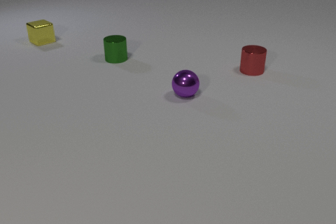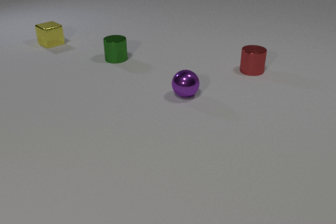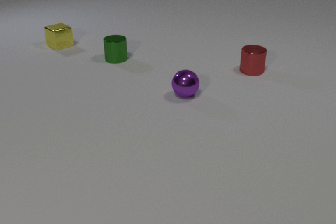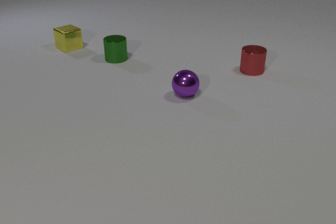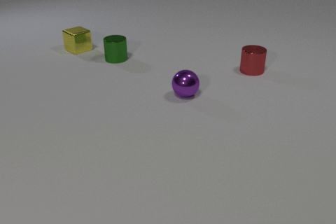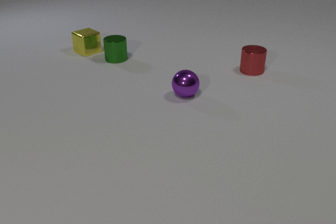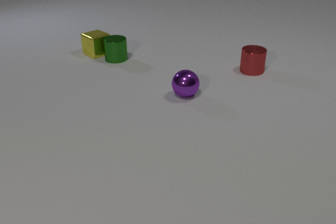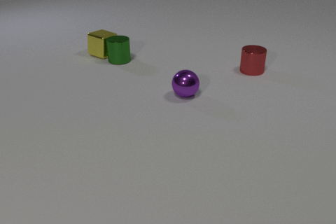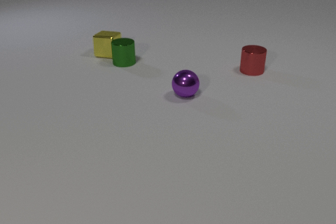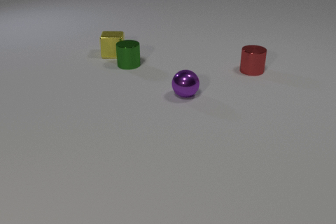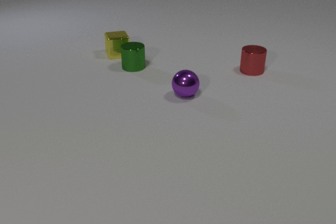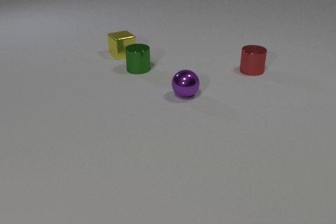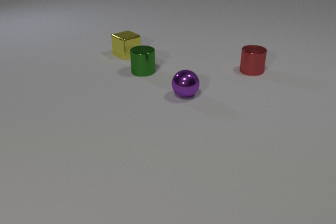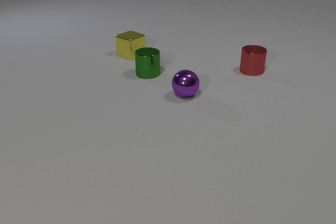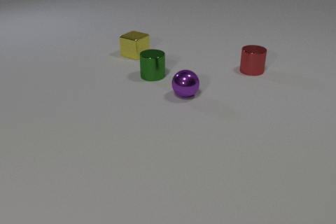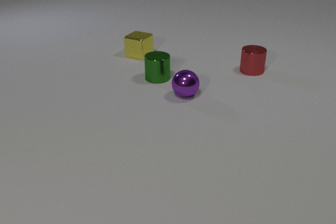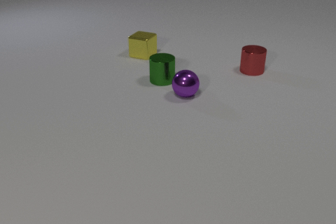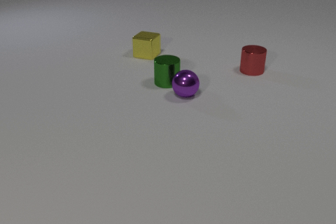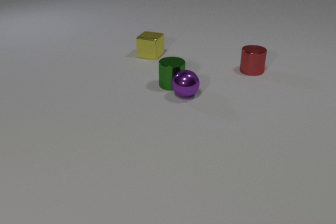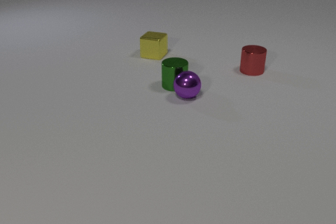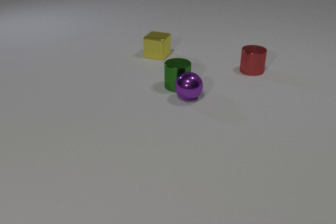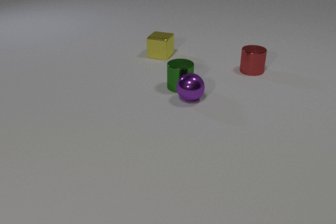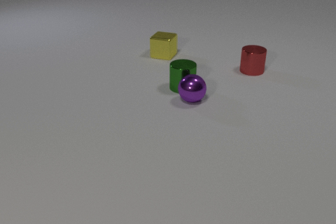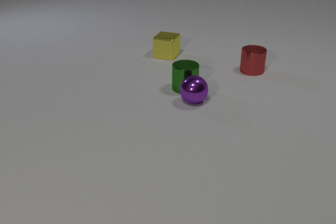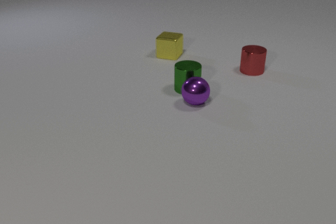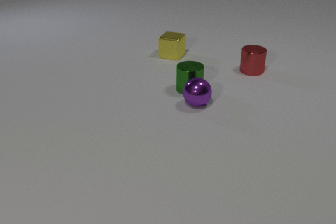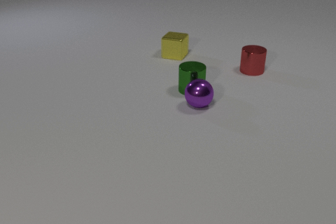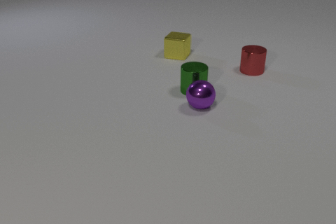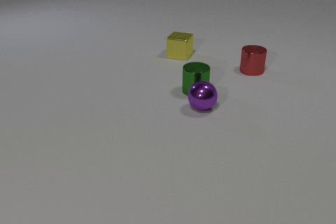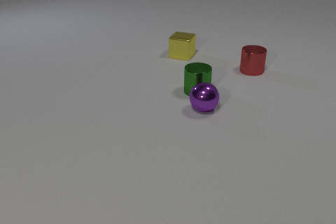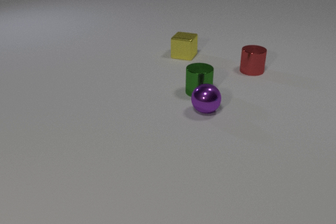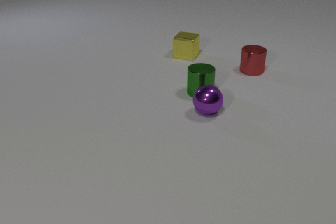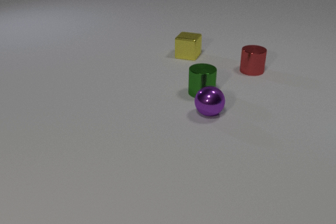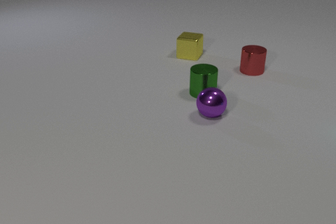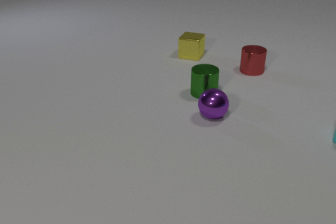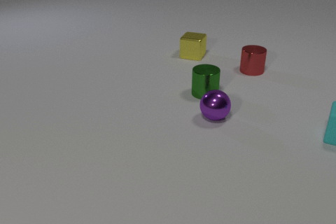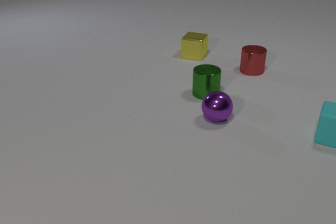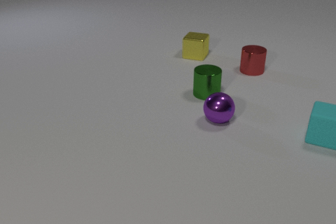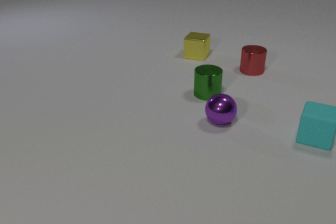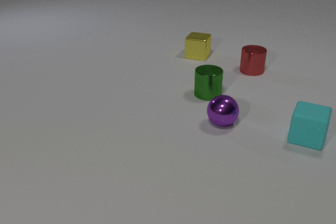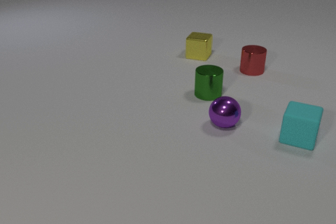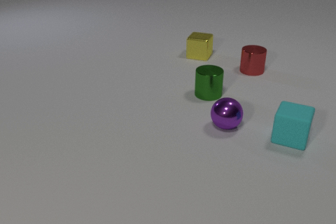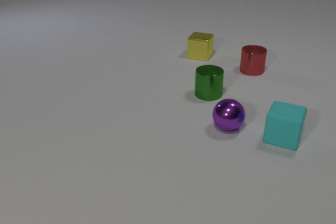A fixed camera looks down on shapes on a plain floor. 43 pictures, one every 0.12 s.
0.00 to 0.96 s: The yellow metal cube slides to the right and toward the camera, spins so that its near face slides to the right, counterclockwise seen from above. The green metal cylinder slides toward the camera and to the right. The yellow metal cube and the green metal cylinder collide.
0.96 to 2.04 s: The yellow metal cube slides to the right, spins so that its near face slides to the right, counterclockwise seen from above. The green metal cylinder slides toward the camera and to the right.
2.04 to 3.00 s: The yellow metal cube slides to the right. The green metal cylinder slides to the right and toward the camera. The purple metal sphere rolls toward the camera and to the right. The green metal cylinder and the purple metal sphere collide.
3.00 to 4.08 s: The yellow metal cube slides to the right. The green metal cylinder slides to the right and toward the camera. The purple metal sphere rolls toward the camera and to the right.
4.08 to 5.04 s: The yellow metal cube slides to the right. The purple metal sphere rolls toward the camera and to the right. The cyan rubber cube slides to the left and toward the camera.
How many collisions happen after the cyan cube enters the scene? 0.
What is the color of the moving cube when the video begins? yellow.
What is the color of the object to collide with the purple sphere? green.
